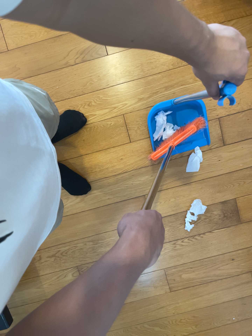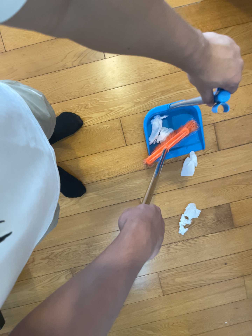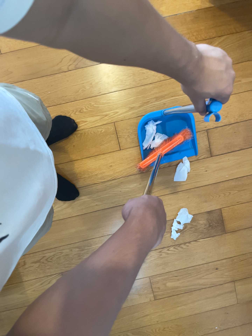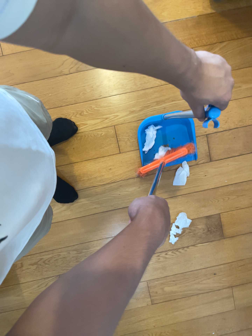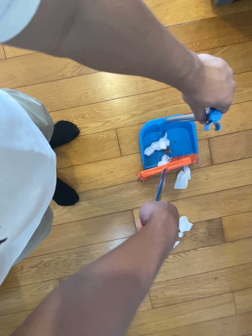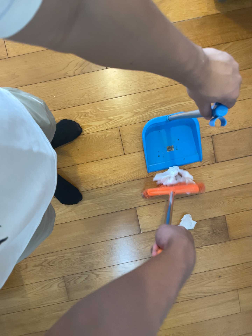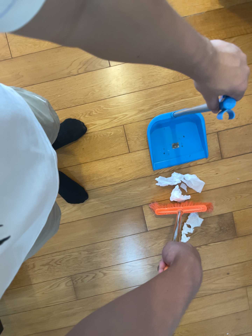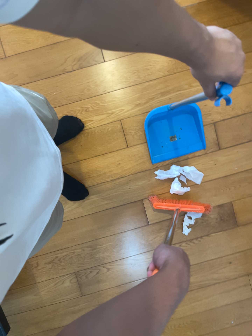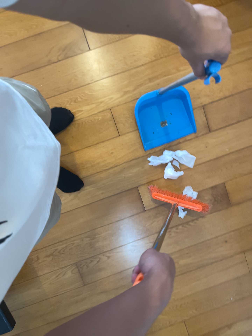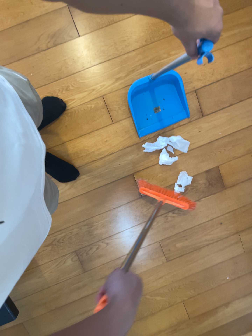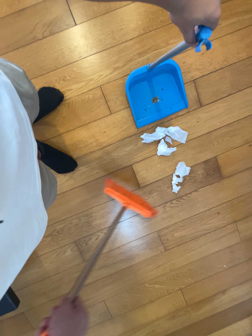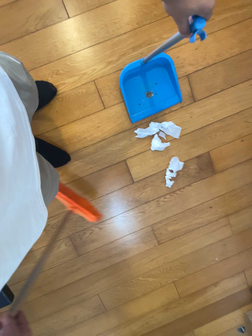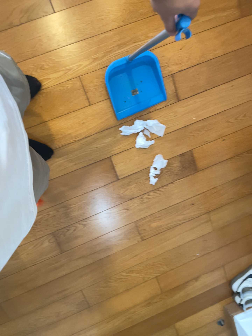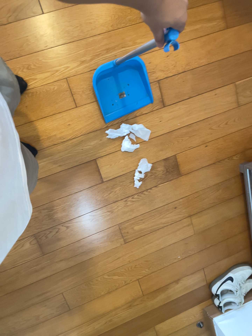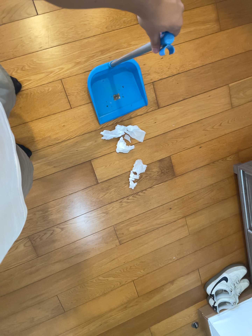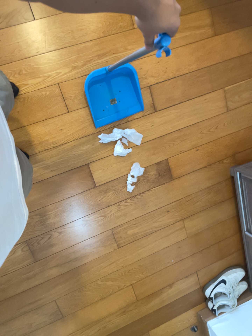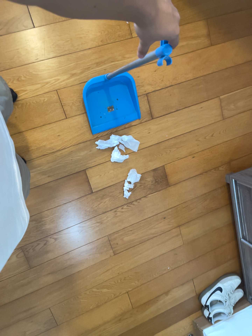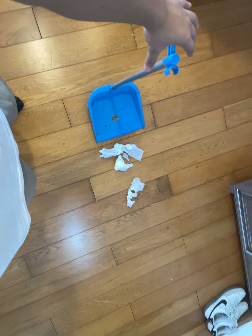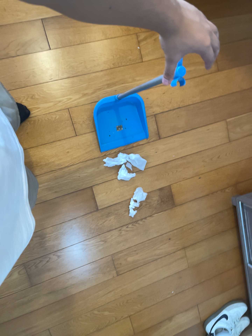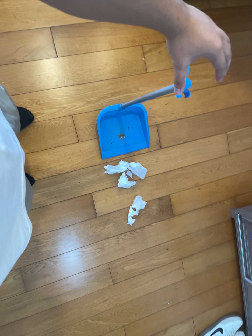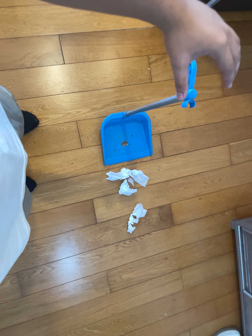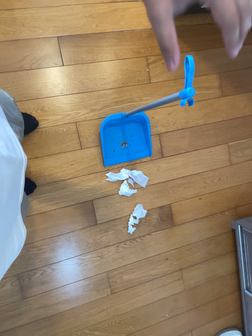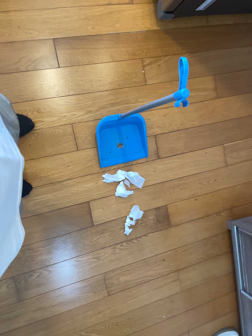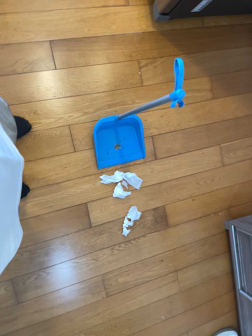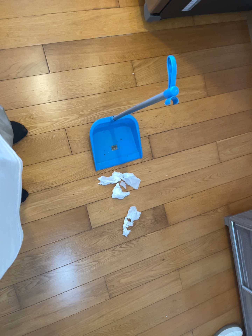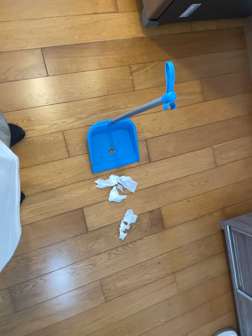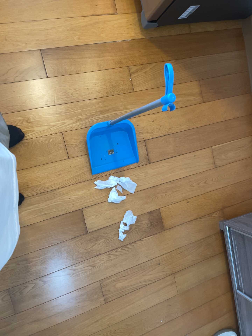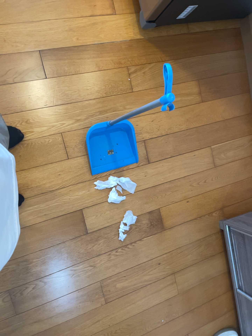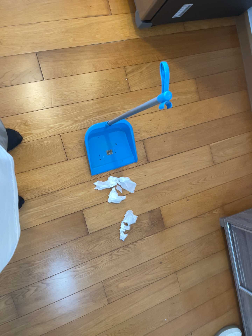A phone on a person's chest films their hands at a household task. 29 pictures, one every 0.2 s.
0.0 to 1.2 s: The camera shifts only a little, or ends up much as it began.
1.2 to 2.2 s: The camera's aim tips toward the bottom of its view by about 10 degrees, and the scene shifts upward. It rolls about its line of sight by about 10 degrees, and the scene rotates counterclockwise.
2.2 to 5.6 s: The camera pans to its right by about 10 degrees. It travels backward, about 10 cm, so what stands in front gets smaller. Its aim tips toward the top of its view by about 15 degrees, and the scene shifts downward.
The film runs backward here.
